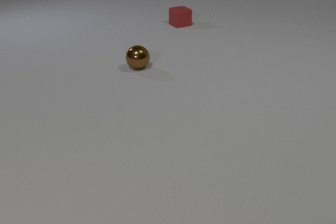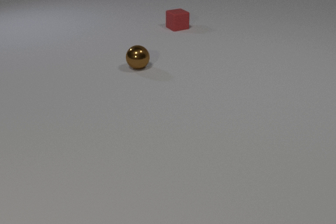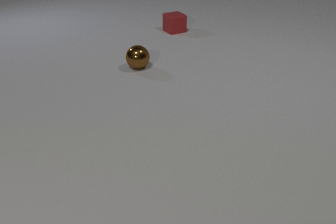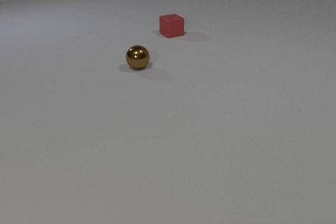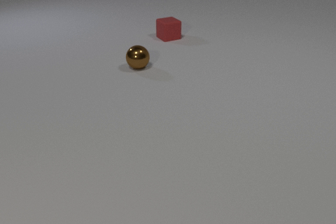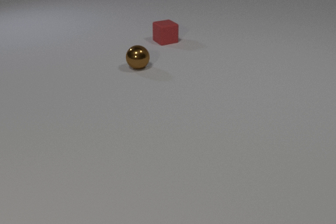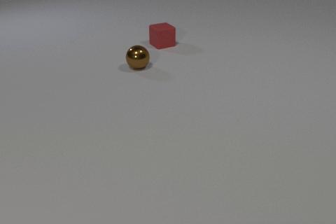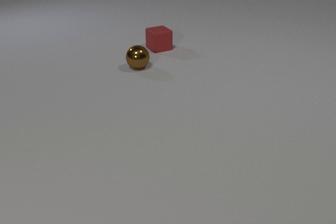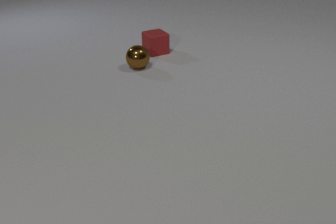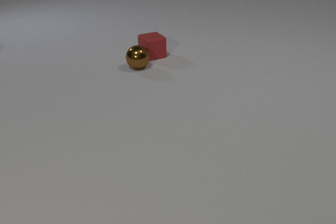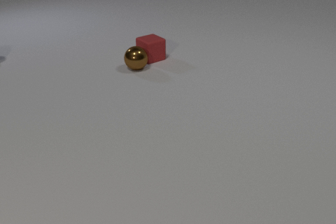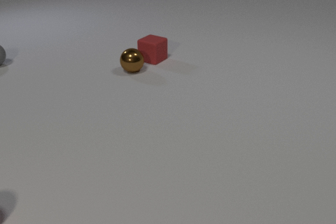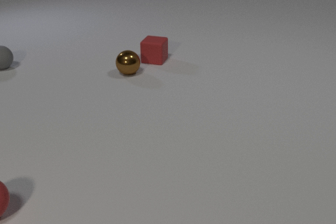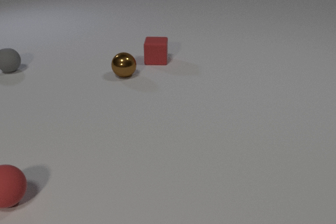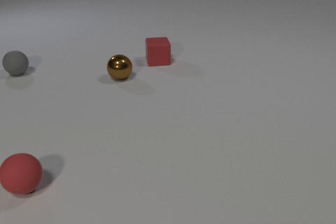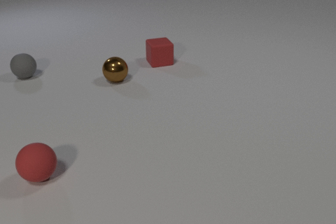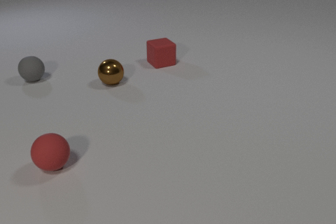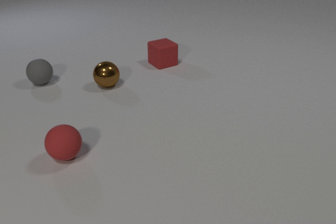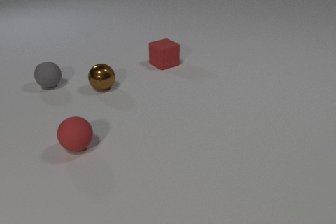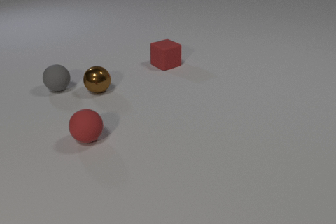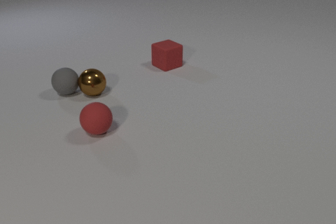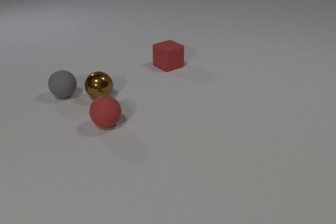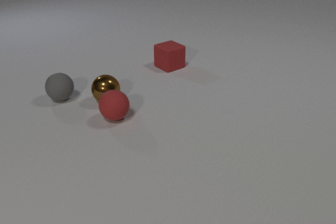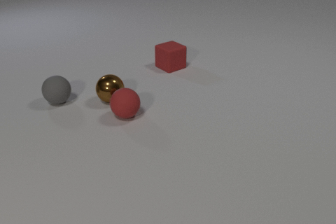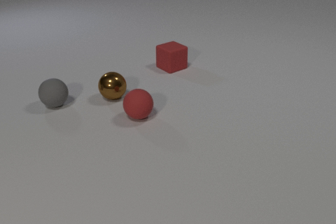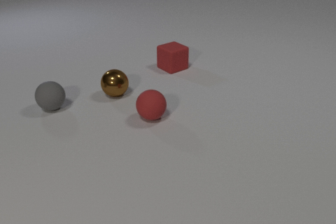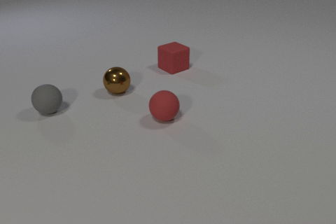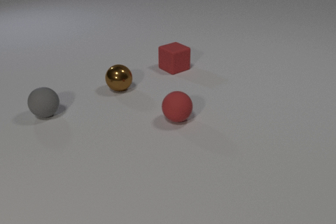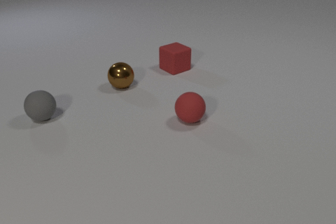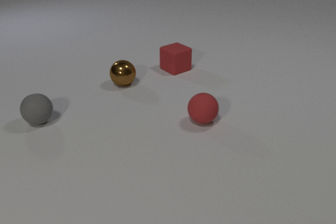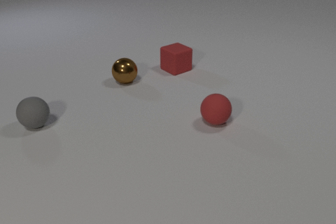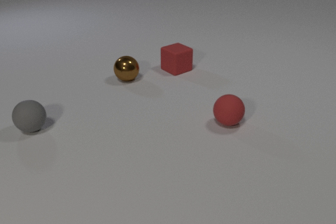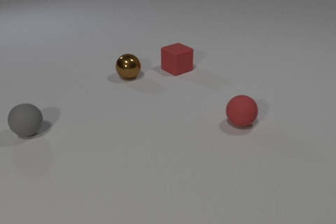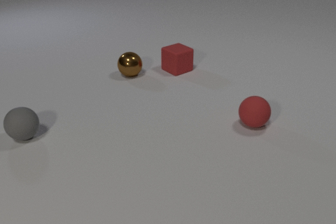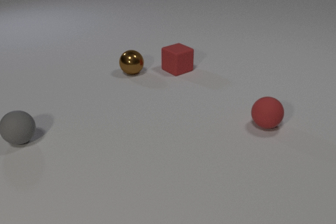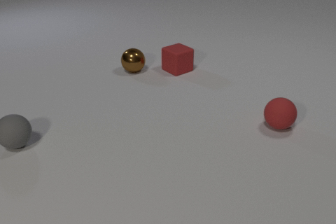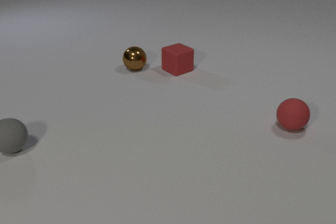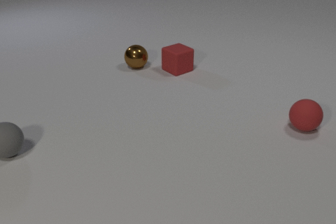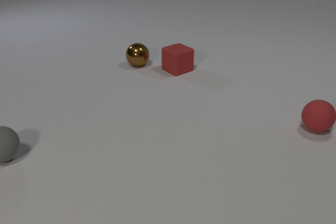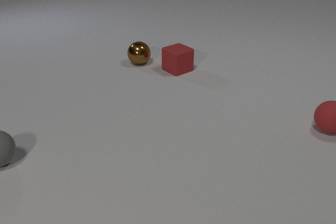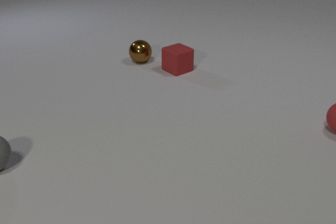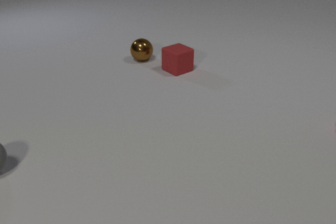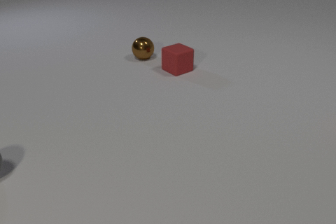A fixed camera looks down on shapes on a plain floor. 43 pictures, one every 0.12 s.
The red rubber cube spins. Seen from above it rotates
counterclockwise.
The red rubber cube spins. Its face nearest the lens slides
to the right.
0.00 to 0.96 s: The red rubber cube slides toward the camera.
0.96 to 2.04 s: The red rubber cube slides toward the camera, spins counterclockwise seen from above by about 90 degrees, its near face sliding to the right. The brown metal sphere rolls toward the camera and to the left. The red rubber sphere comes in at the left edge, rolls to the right and away from the camera. The gray rubber sphere comes in at the left edge, rolls toward the camera and to the right. The red rubber cube and the brown metal sphere collide.
2.04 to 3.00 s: The red rubber cube slides toward the camera and to the right. The brown metal sphere rolls toward the camera. The red rubber sphere rolls to the right and away from the camera. The gray rubber sphere rolls toward the camera. The brown metal sphere and the gray rubber sphere collide. The brown metal sphere and the red rubber sphere collide.
3.00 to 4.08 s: The red rubber cube slides toward the camera and to the right. The brown metal sphere rolls away from the camera. The red rubber sphere rolls to the right. The gray rubber sphere rolls toward the camera and to the left.
4.08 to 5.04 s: The brown metal sphere rolls away from the camera. The red rubber sphere rolls to the right, leaves at the right edge. The gray rubber sphere rolls toward the camera and to the left.
What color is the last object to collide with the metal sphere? red.
What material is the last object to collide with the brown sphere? rubber.
How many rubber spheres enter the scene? 2.
